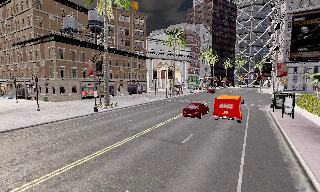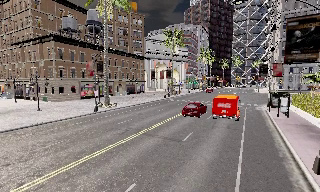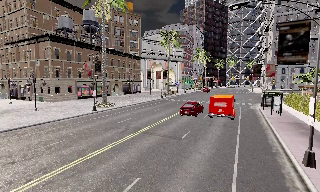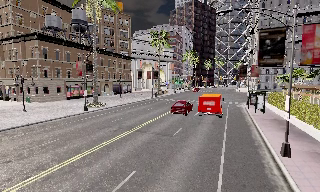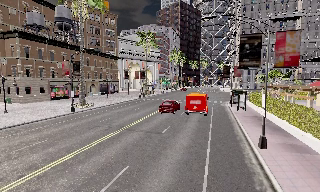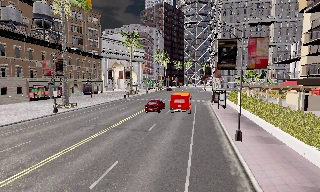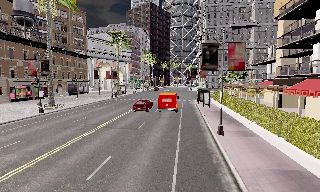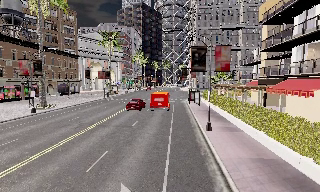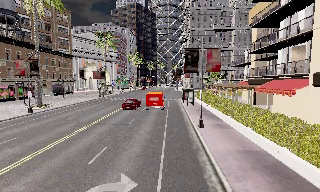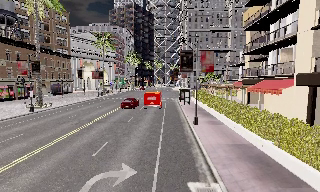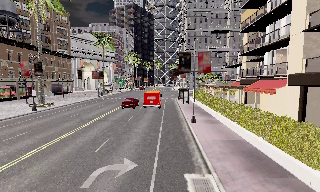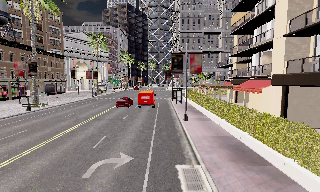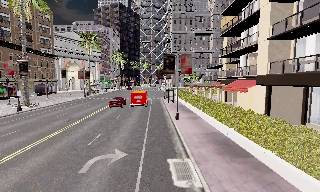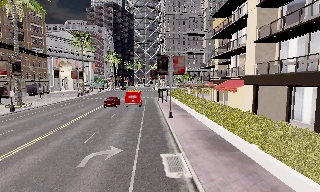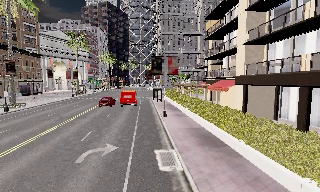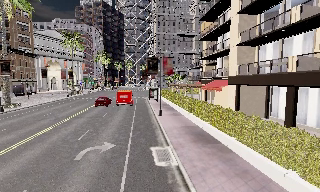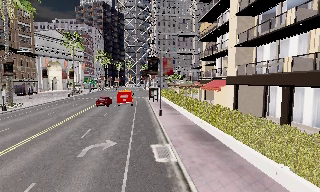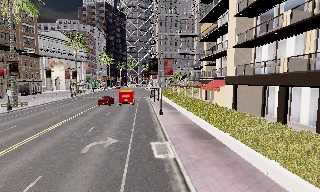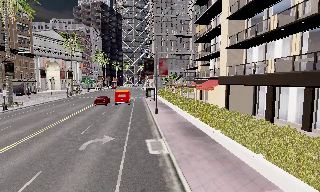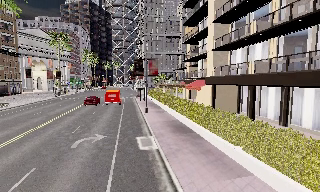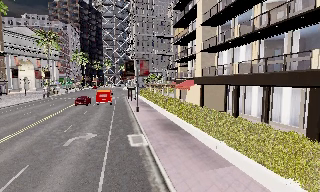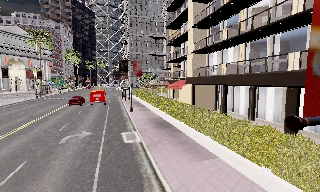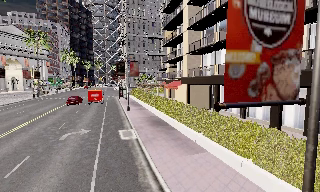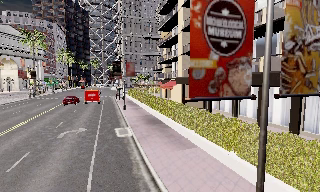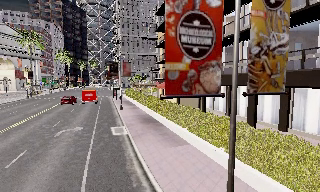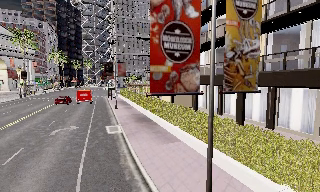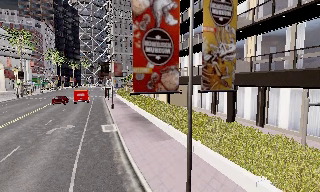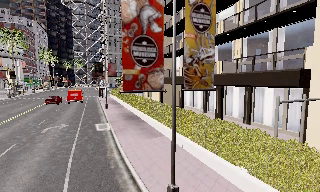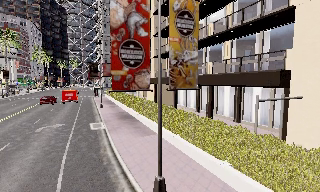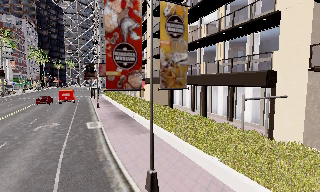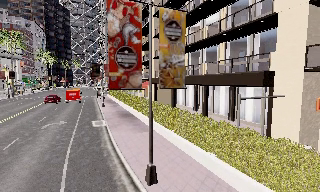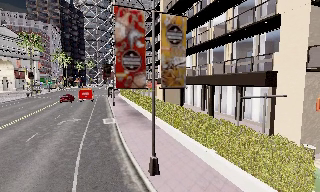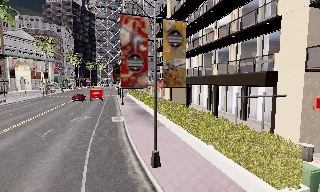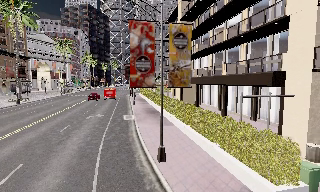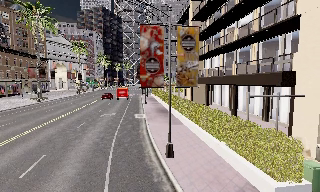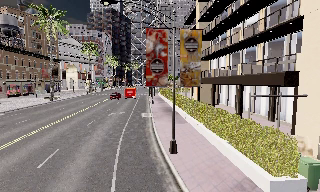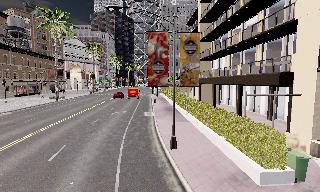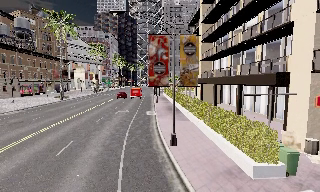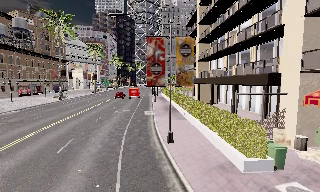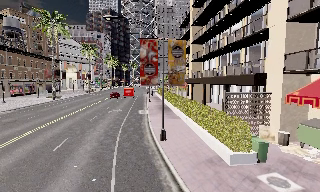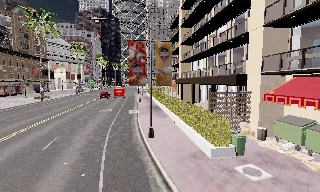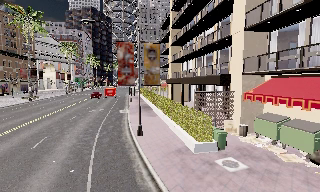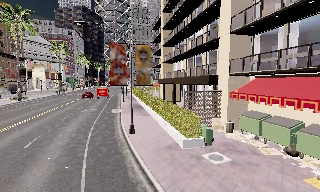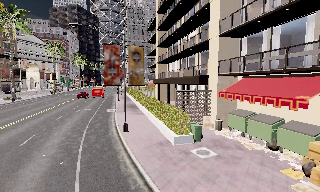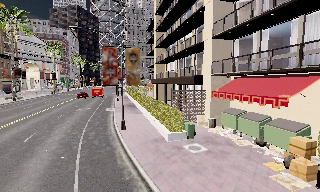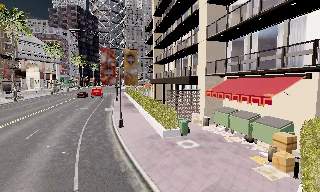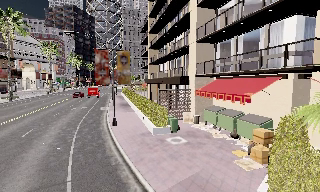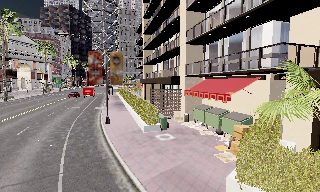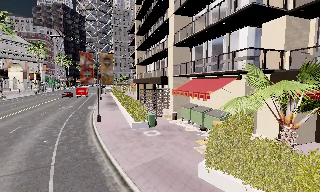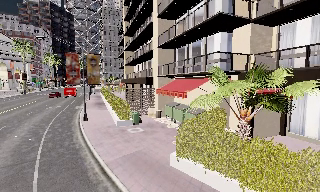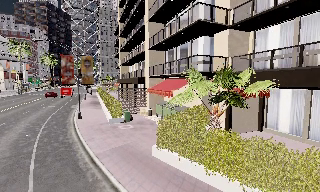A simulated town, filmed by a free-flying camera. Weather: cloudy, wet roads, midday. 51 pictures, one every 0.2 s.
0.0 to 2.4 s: The scene slides to the left, as the camera pans about 30 degrees to its right. It travels backward, about 8 m.
2.4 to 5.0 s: The scene slides to the left, as the camera pans about 20 degrees to its right. It travels backward, about 7 m, so what stands in front gets smaller.
5.0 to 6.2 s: The camera travels backward and to its right, about 3 m, so what stands in front gets smaller.
6.2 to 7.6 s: The camera pans to its left, which is counterclockwise from overhead, by about 15 degrees. It travels backward, about 3.5 m, so what stands in front gets smaller.
7.6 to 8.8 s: The camera pans to its right, which is clockwise from overhead, by about 10 degrees. It travels backward and to its right, about 3.5 m, so what stands in front gets smaller.
8.8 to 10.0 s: The camera travels backward and to its right, about 6 m, so what stands in front gets smaller. It gains speed.
The film runs backward here.
